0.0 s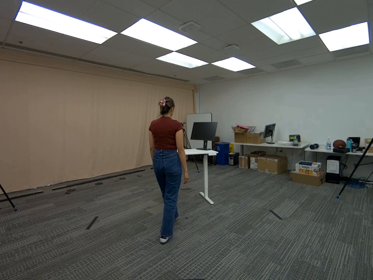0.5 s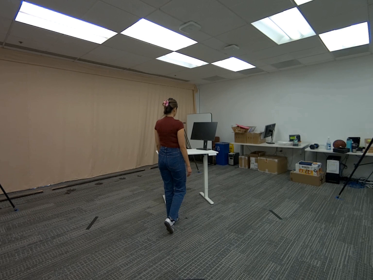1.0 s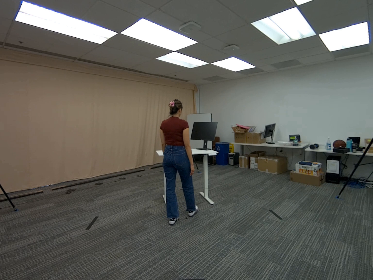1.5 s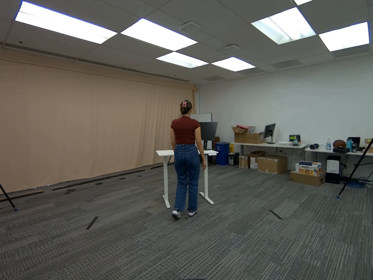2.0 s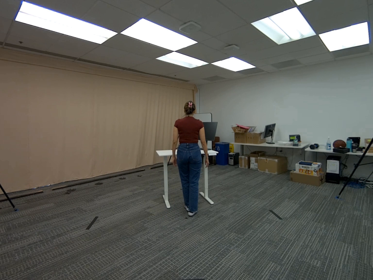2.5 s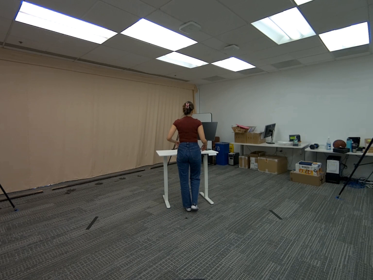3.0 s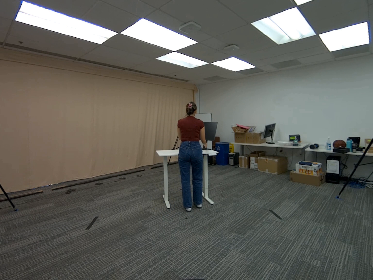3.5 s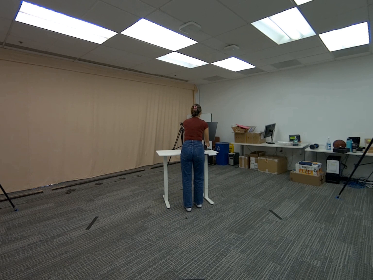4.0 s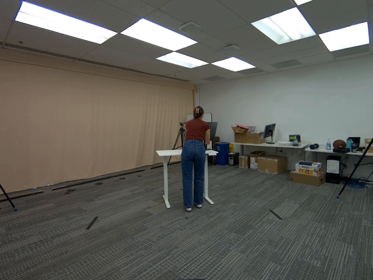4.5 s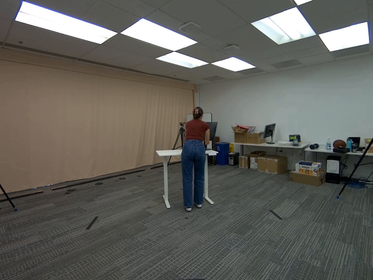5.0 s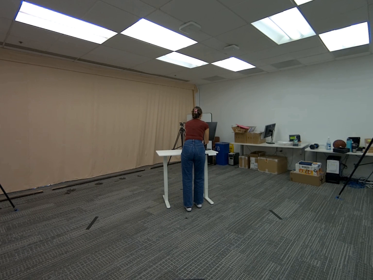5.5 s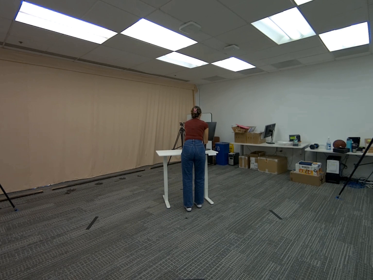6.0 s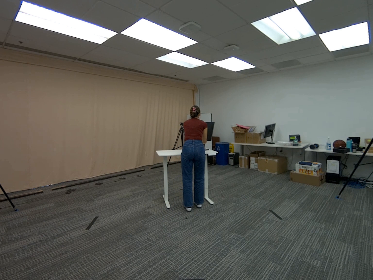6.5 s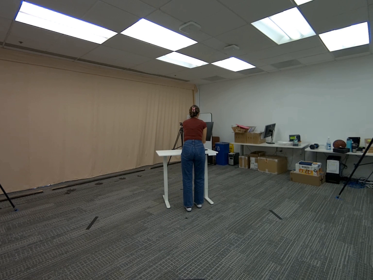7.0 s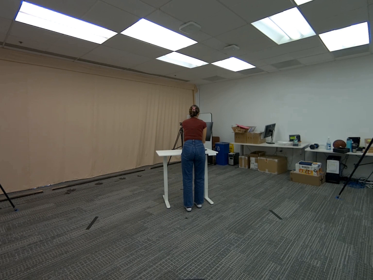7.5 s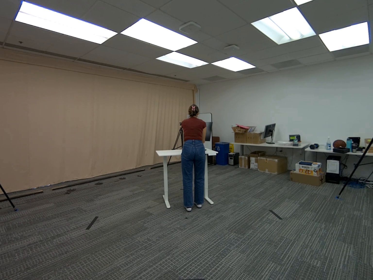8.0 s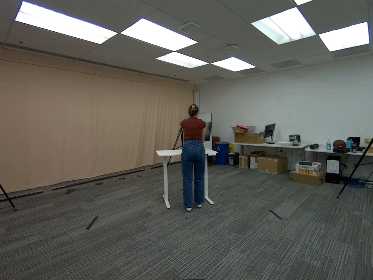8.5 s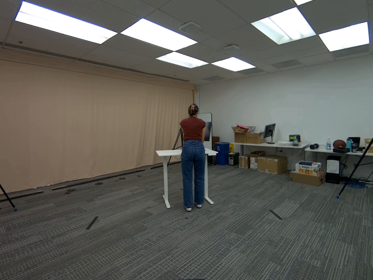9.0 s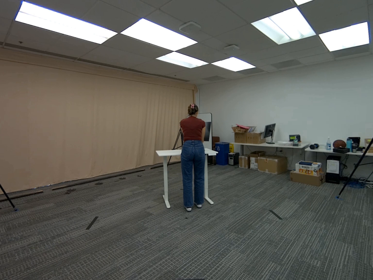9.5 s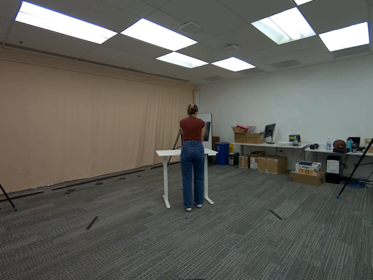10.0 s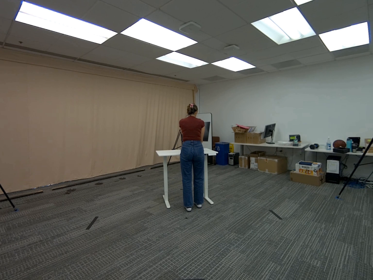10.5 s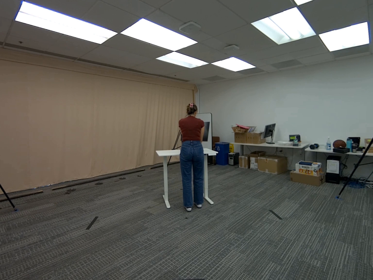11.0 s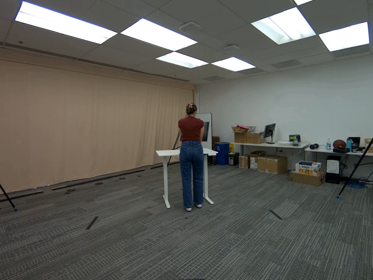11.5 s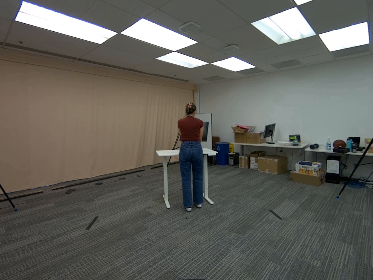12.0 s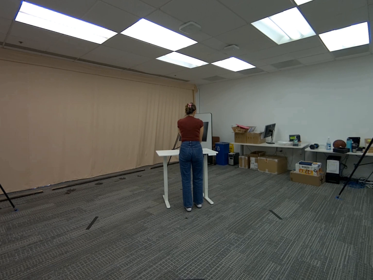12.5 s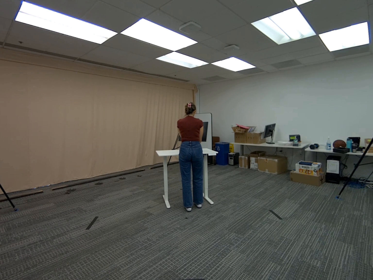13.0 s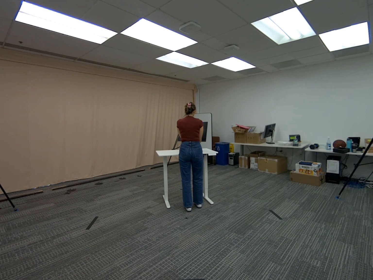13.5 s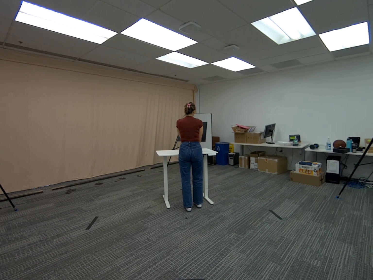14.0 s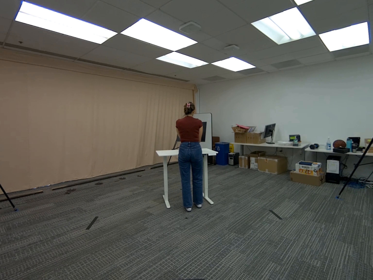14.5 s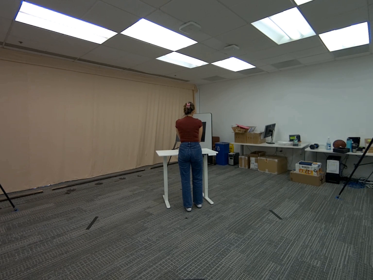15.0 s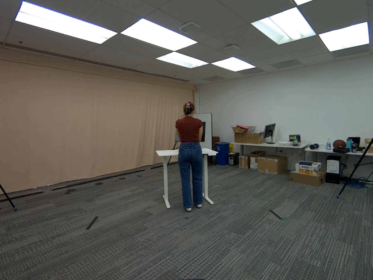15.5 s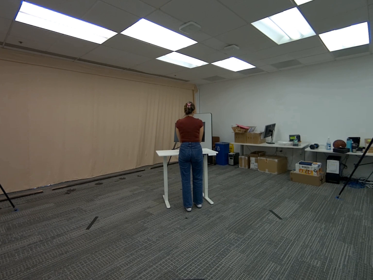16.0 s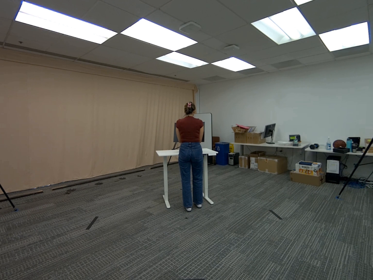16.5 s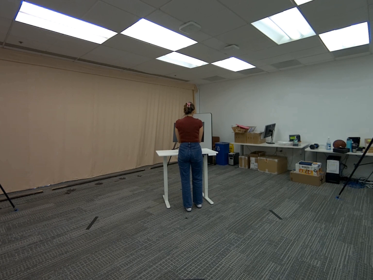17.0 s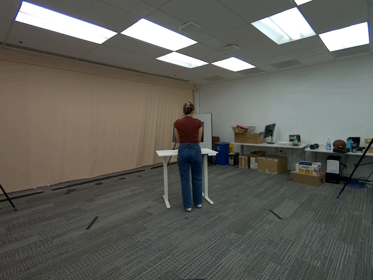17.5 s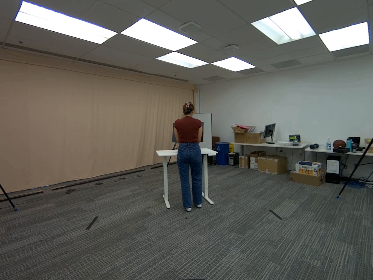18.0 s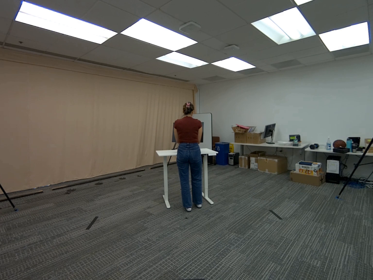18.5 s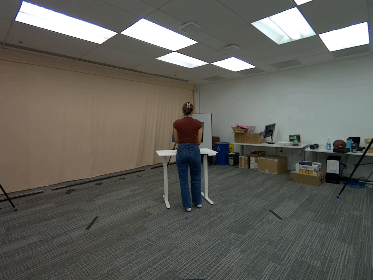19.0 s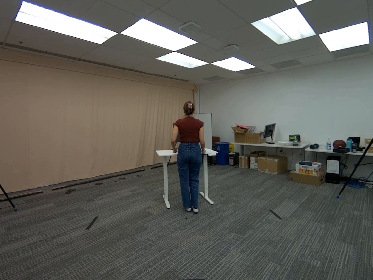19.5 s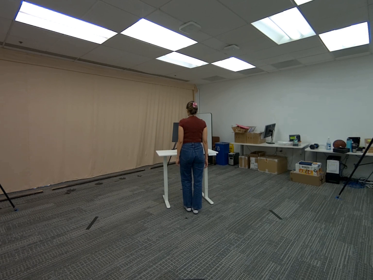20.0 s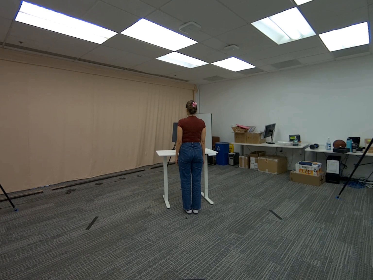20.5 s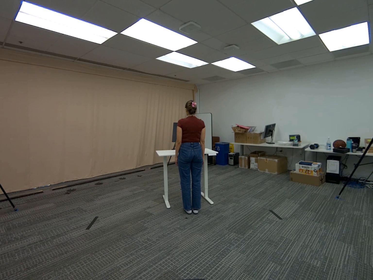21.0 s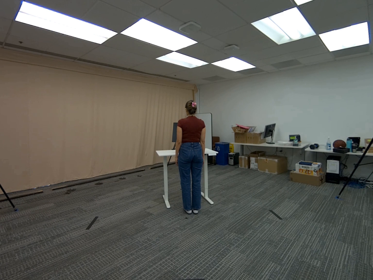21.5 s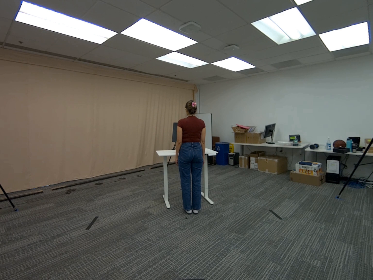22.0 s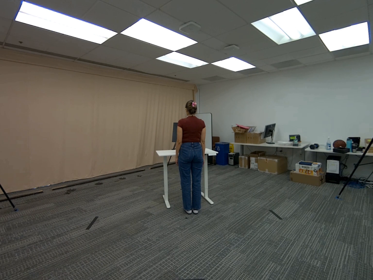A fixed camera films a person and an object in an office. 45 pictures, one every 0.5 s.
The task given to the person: Walk over to the monitor on the white desk and slide the monitor towards you.
